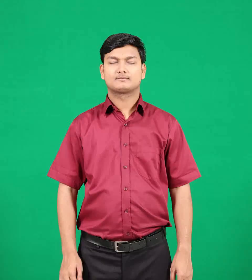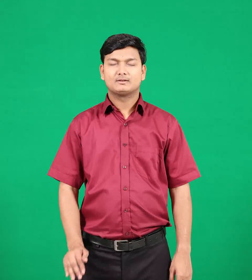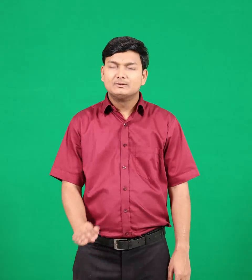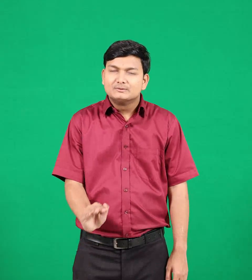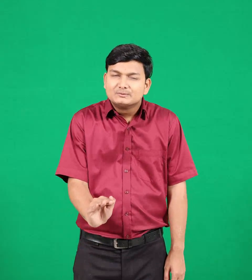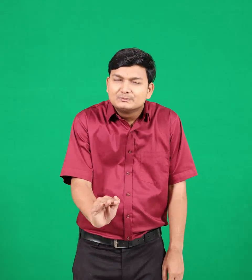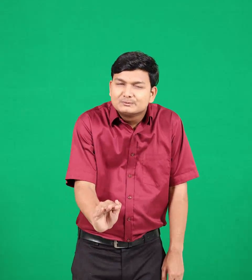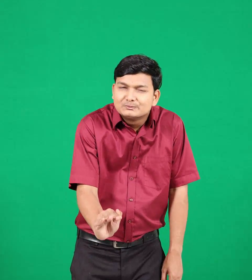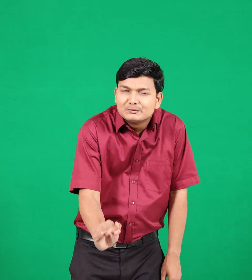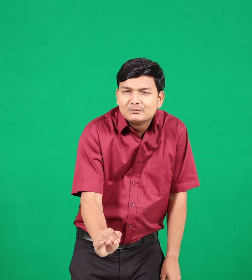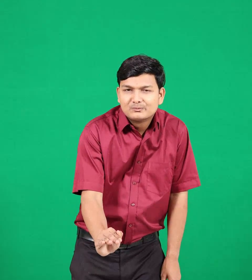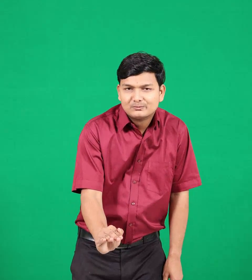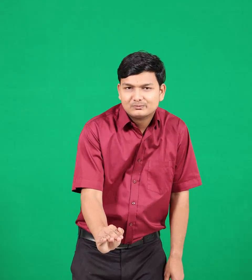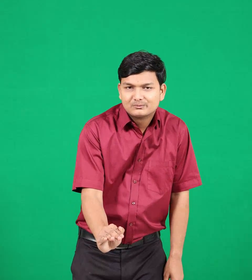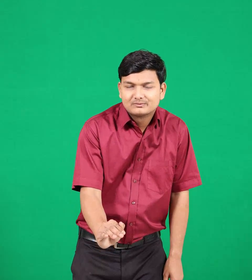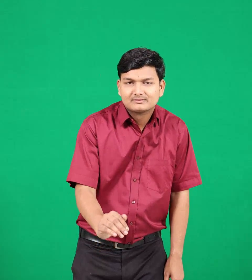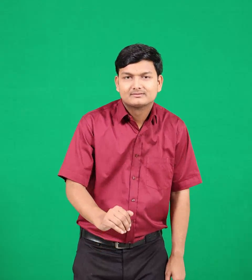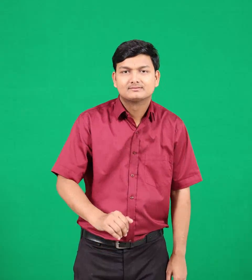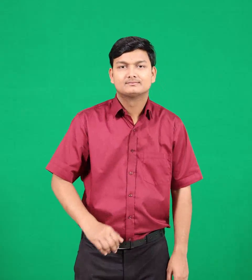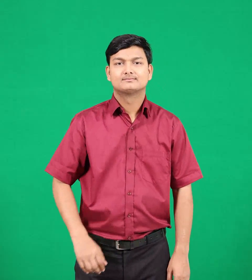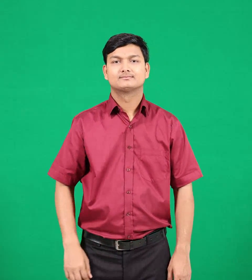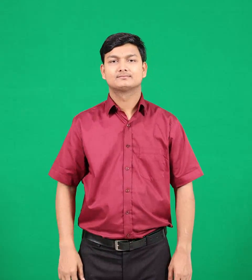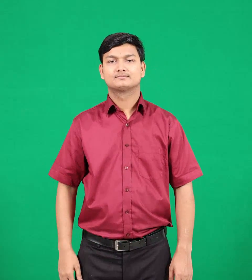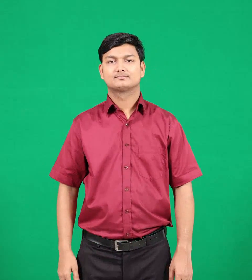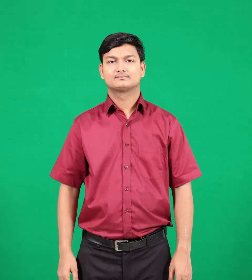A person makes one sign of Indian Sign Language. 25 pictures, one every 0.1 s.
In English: kid
